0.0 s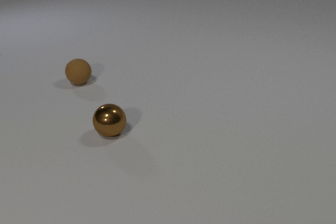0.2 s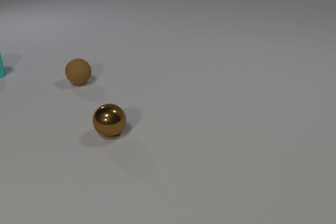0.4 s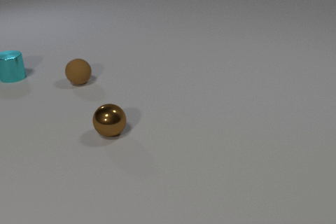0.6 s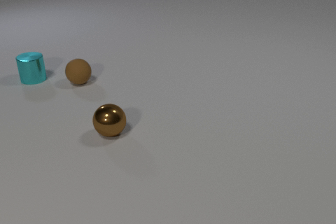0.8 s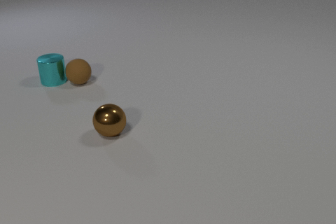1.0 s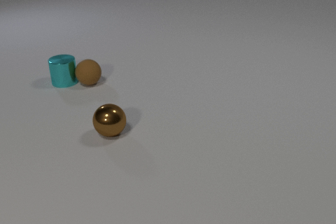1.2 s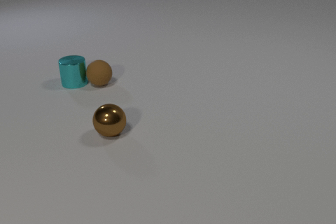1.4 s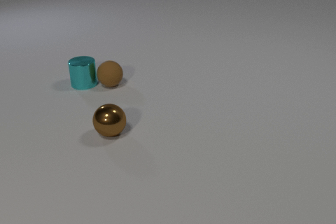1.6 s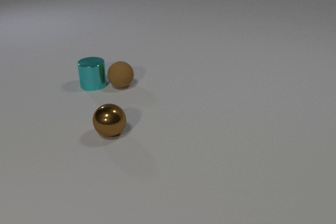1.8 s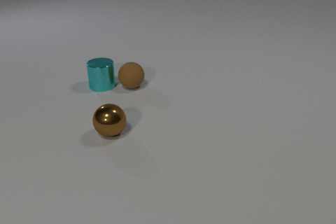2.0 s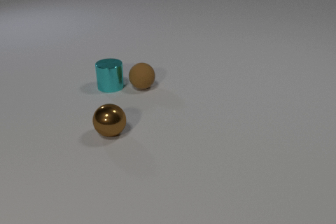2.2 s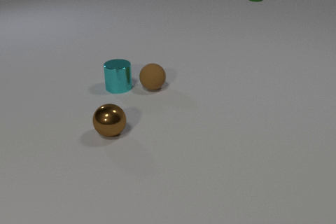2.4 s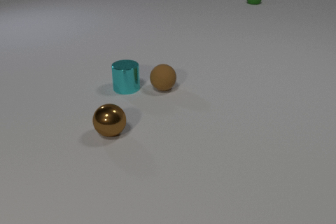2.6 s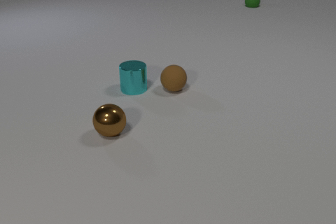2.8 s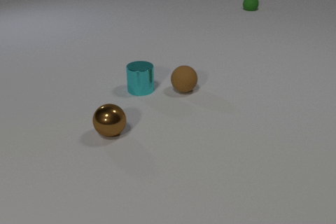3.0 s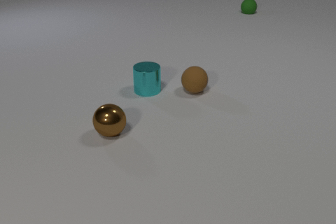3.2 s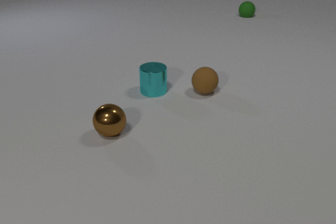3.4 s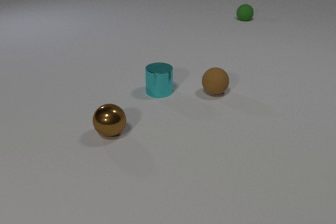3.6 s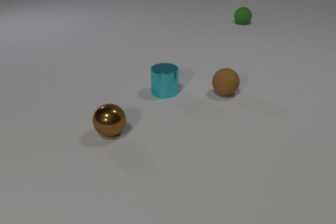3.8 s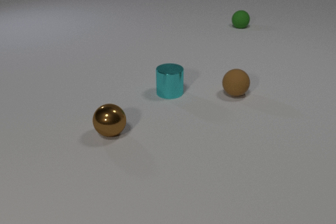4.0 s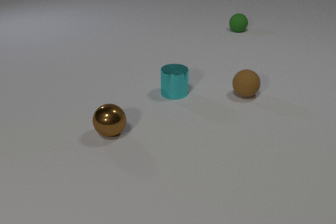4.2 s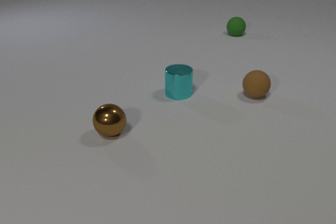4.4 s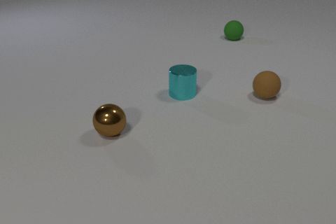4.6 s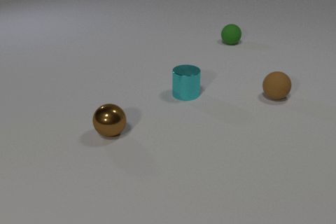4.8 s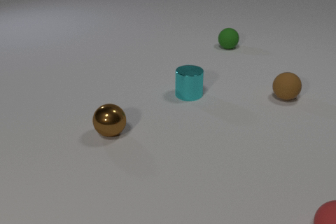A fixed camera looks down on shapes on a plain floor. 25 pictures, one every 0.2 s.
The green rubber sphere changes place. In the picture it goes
toward the camera.
The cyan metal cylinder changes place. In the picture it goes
to the right.
0.0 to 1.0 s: The cyan metal cylinder comes in at the left edge, slides to the right and toward the camera. The brown rubber sphere rolls to the right. The cyan metal cylinder and the brown rubber sphere collide.
1.0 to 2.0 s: The cyan metal cylinder slides to the right and toward the camera. The brown rubber sphere rolls to the right. The green rubber sphere comes in at the top edge.
2.0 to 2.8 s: The cyan metal cylinder slides to the right. The brown rubber sphere rolls to the right. The green rubber sphere rolls toward the camera.
2.8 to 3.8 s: The cyan metal cylinder slides to the right. The brown rubber sphere rolls to the right. The green rubber sphere rolls toward the camera.
3.8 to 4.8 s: The cyan metal cylinder slides to the right. The brown rubber sphere rolls to the right. The green rubber sphere rolls toward the camera. The red rubber sphere comes in at the bottom edge, rolls to the left and away from the camera.
What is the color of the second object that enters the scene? green.
What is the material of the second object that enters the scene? rubber.
What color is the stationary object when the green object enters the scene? brown.
